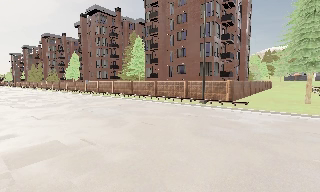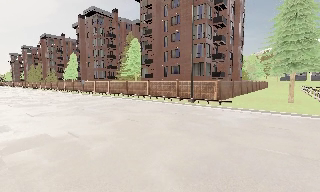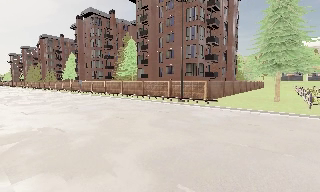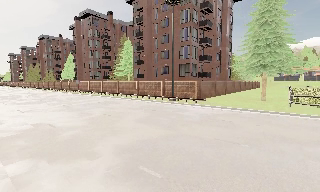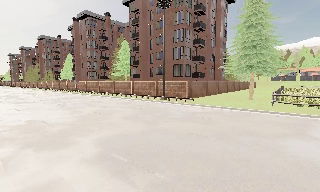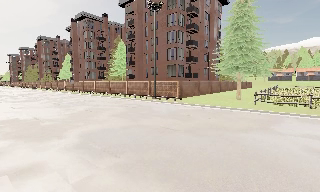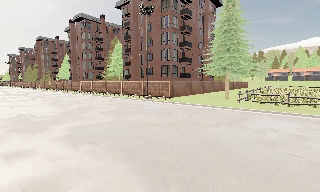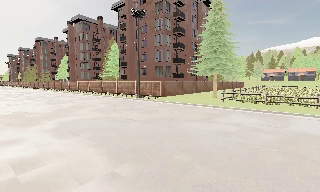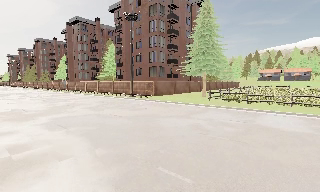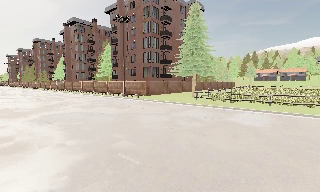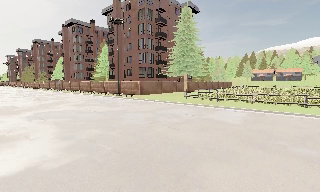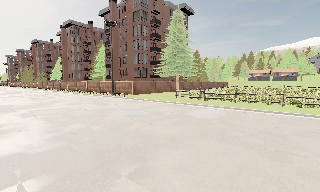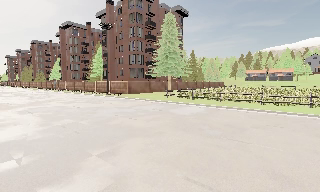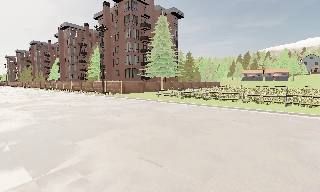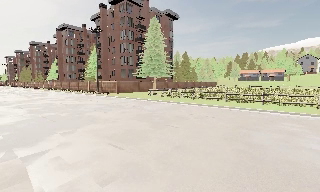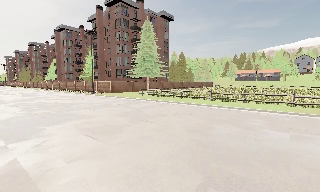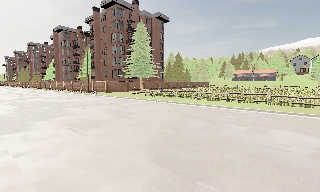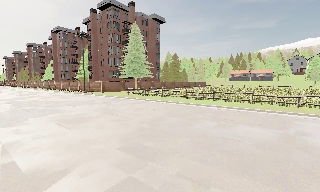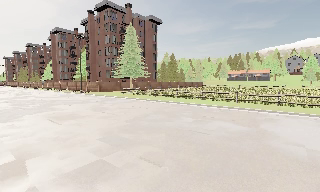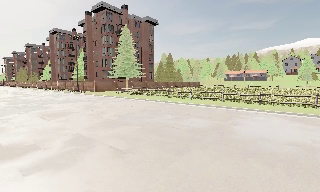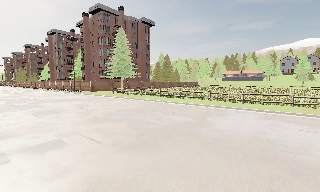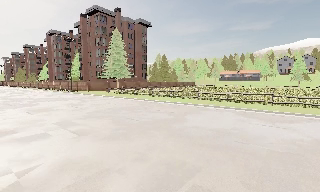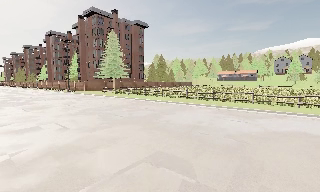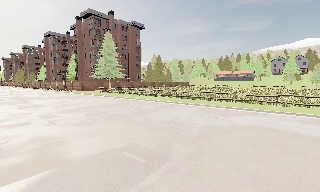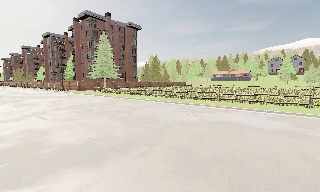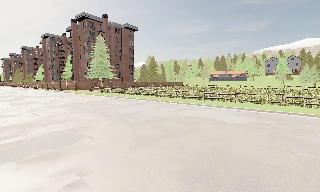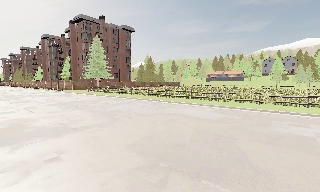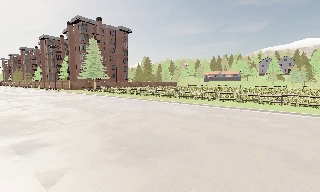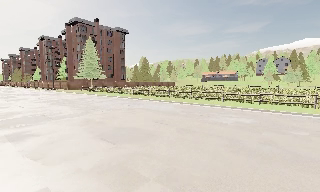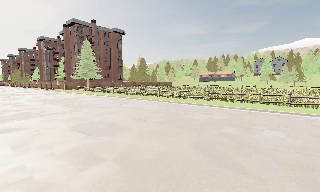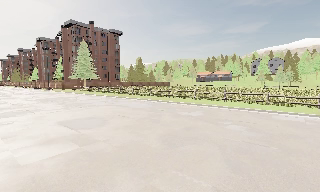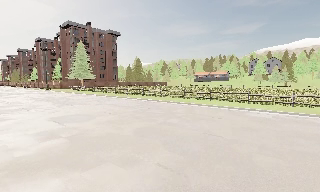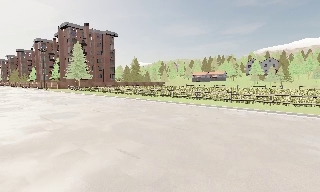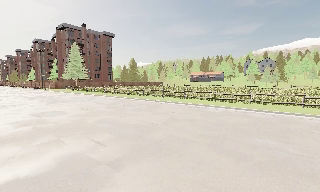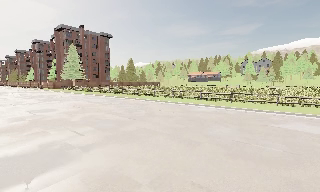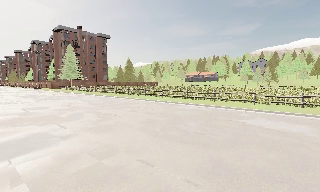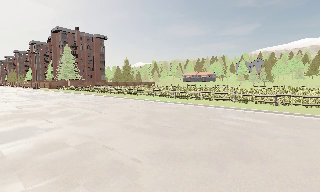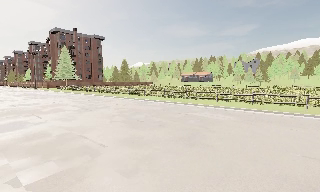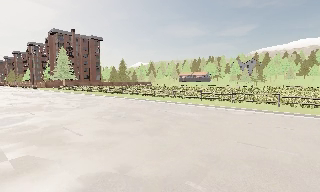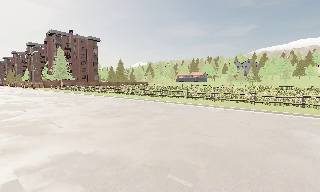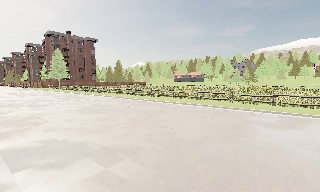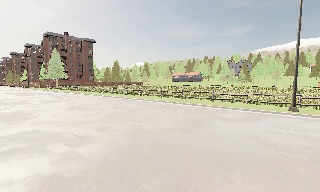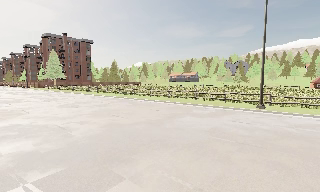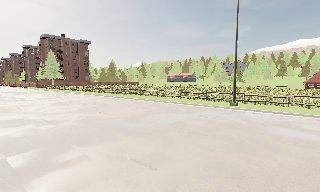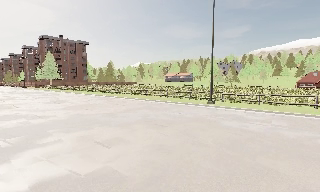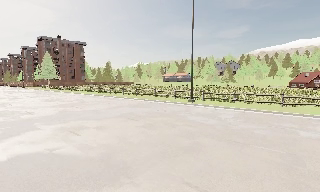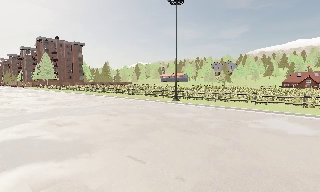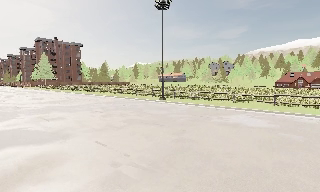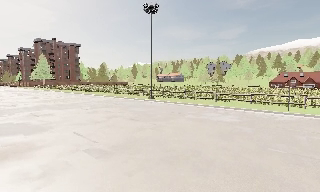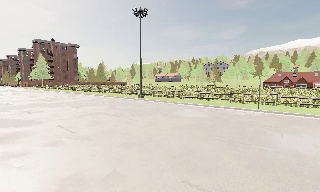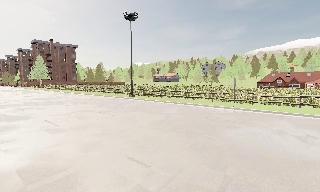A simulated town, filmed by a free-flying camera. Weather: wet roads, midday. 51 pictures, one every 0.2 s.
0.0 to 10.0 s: The camera travels to its right and backward, about 85 m, so close, fixed things drift to the left.
The film runs backward here.
